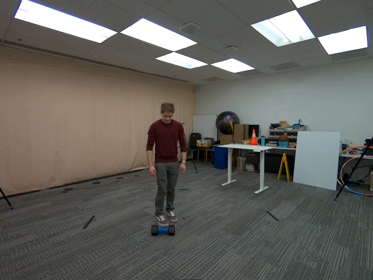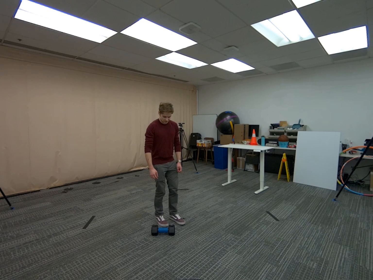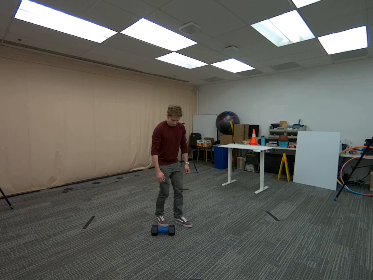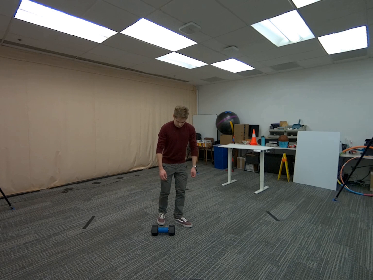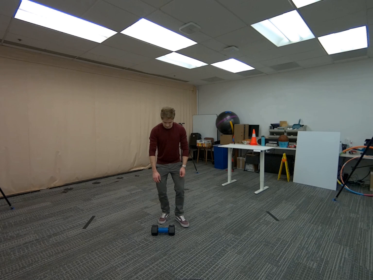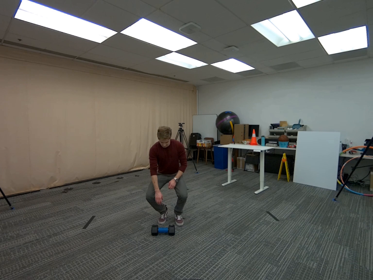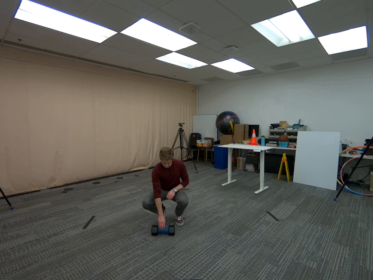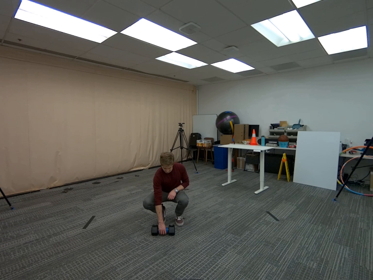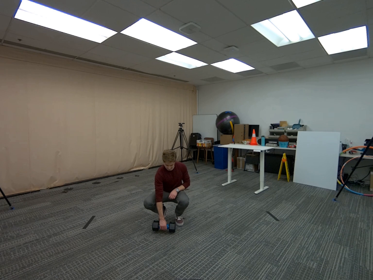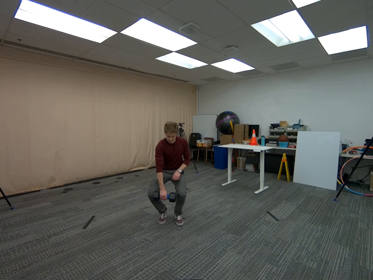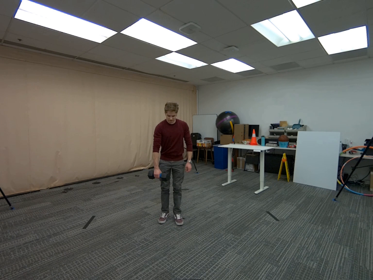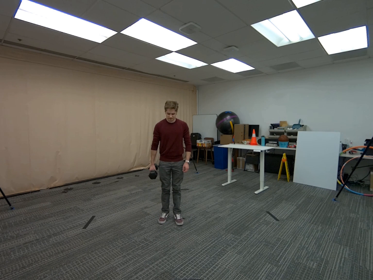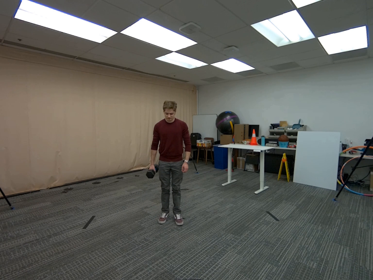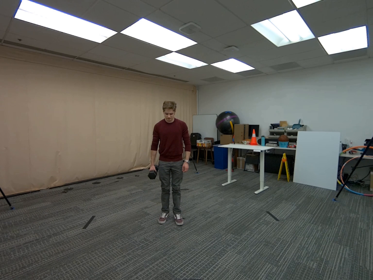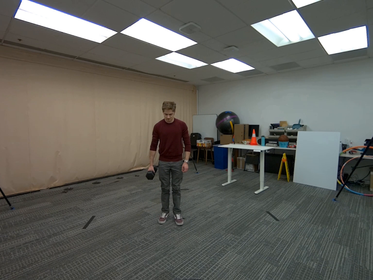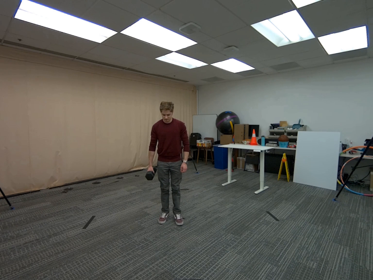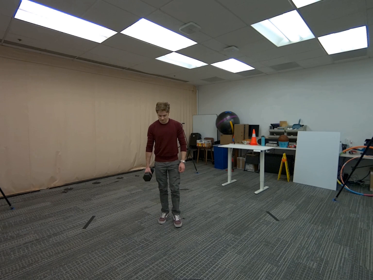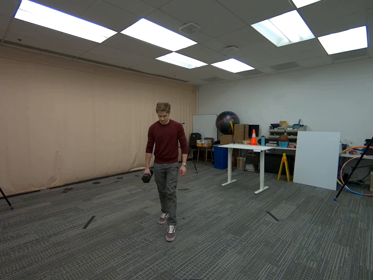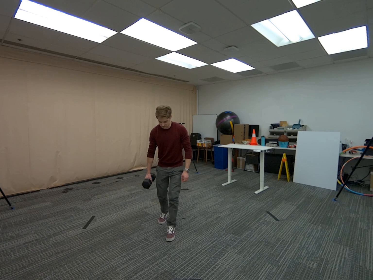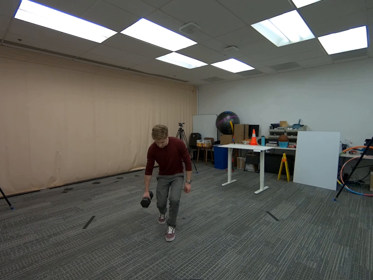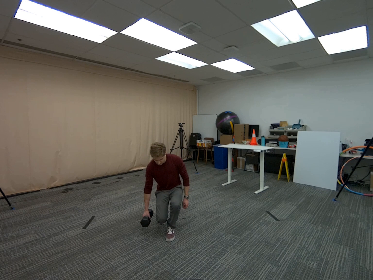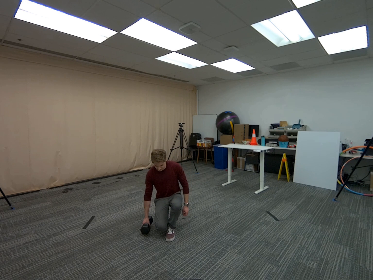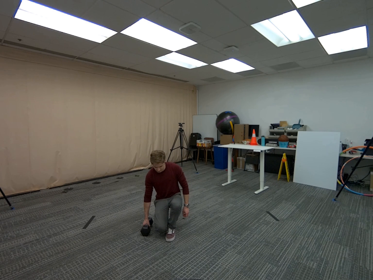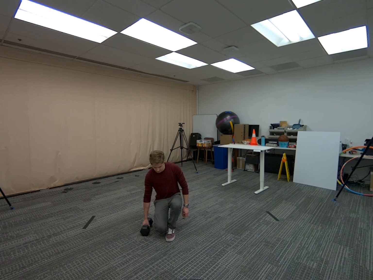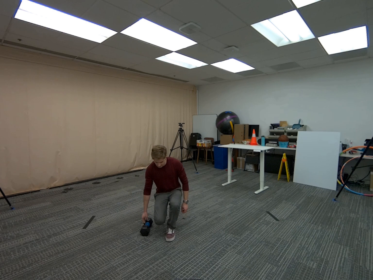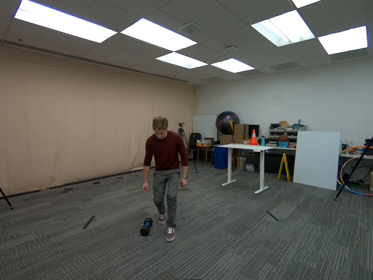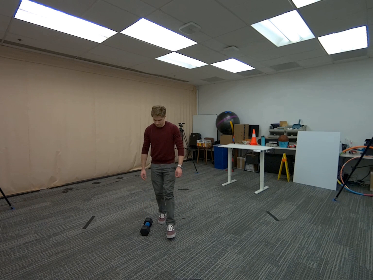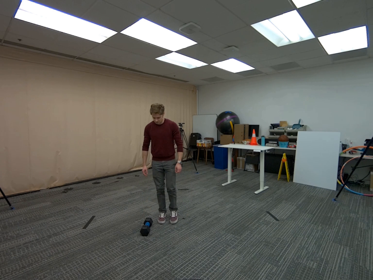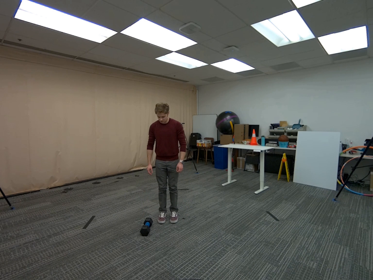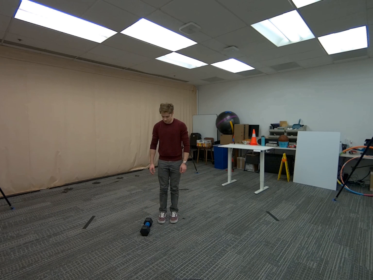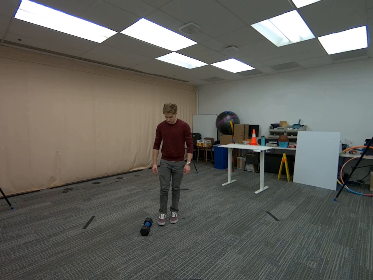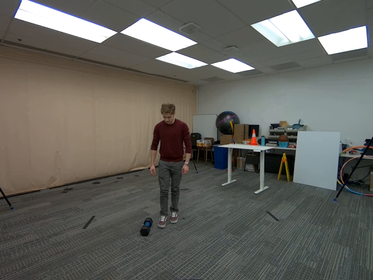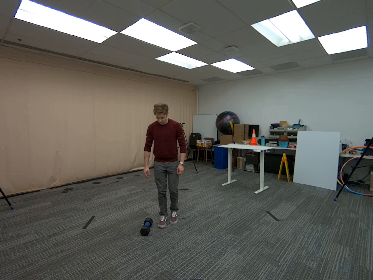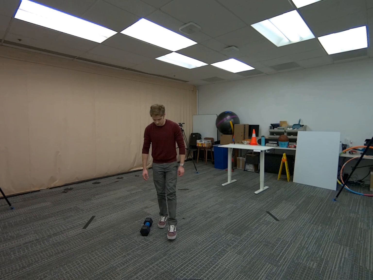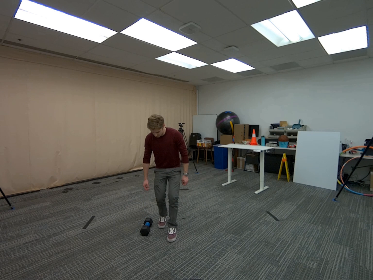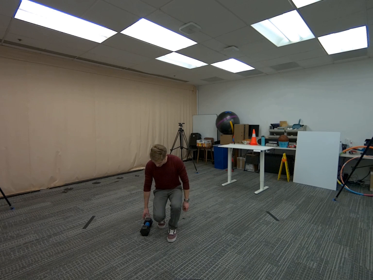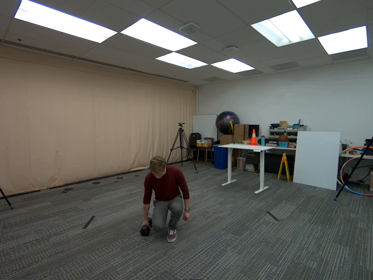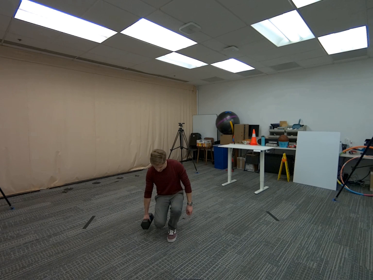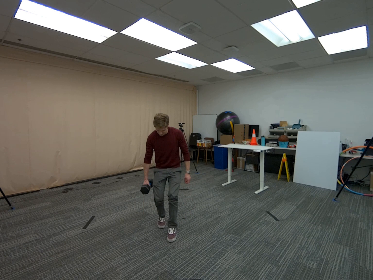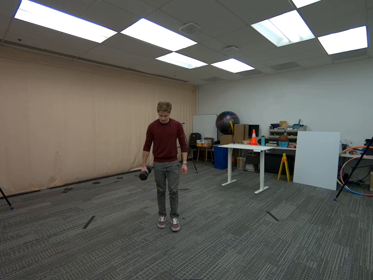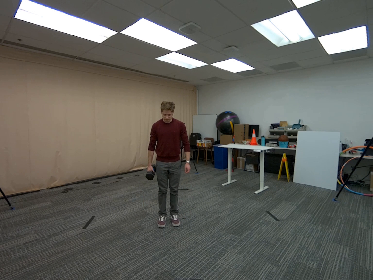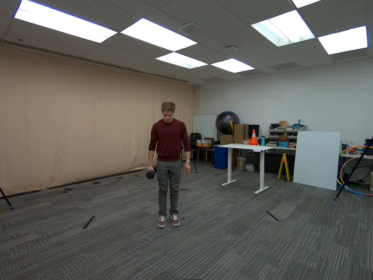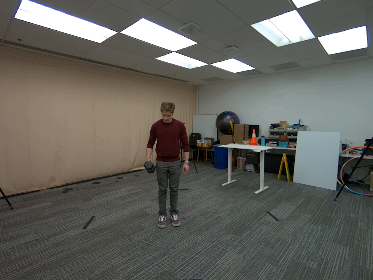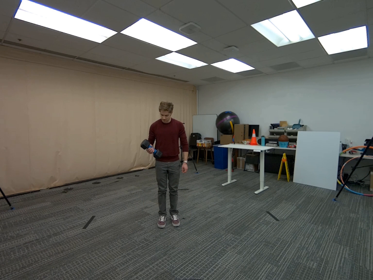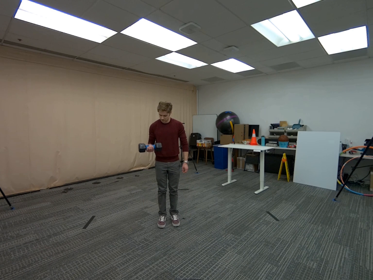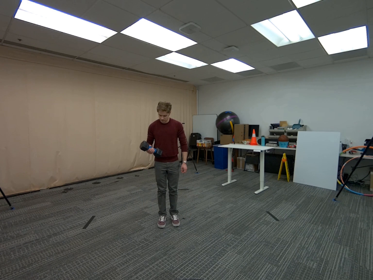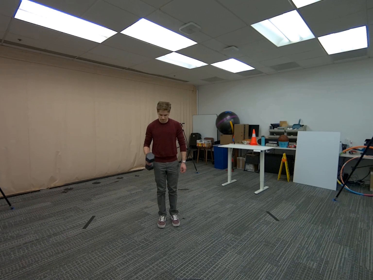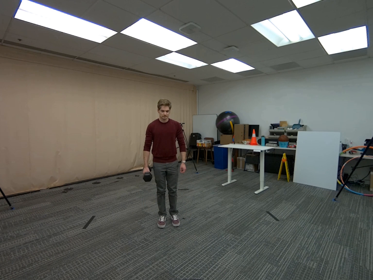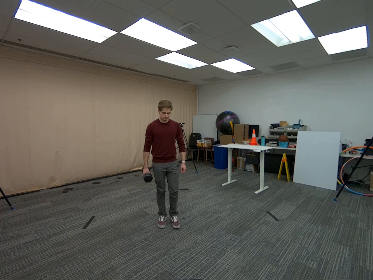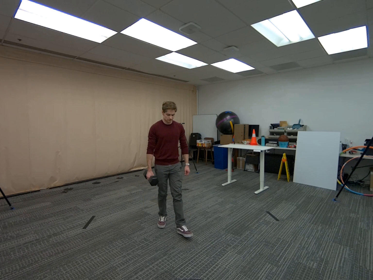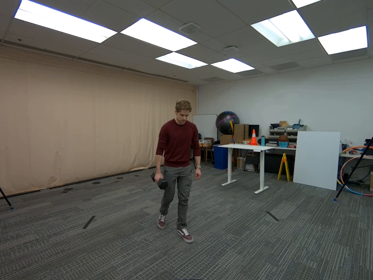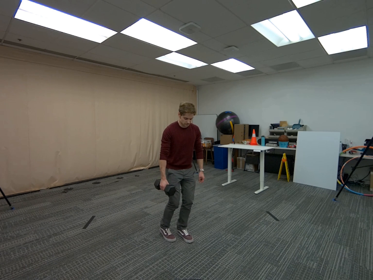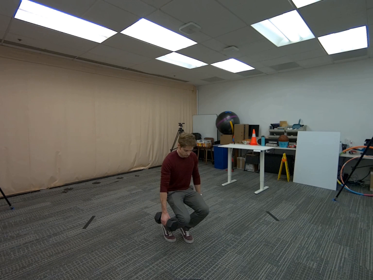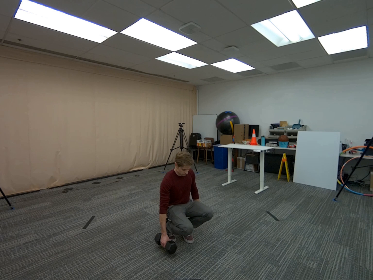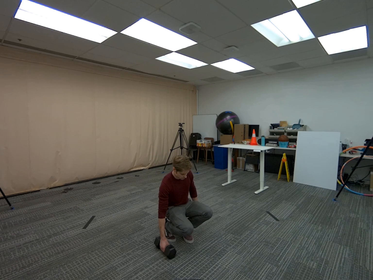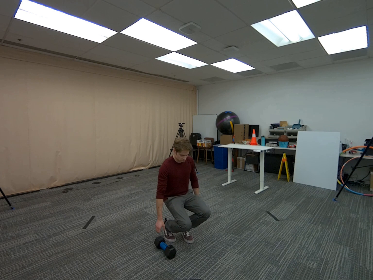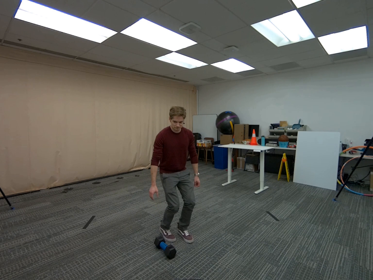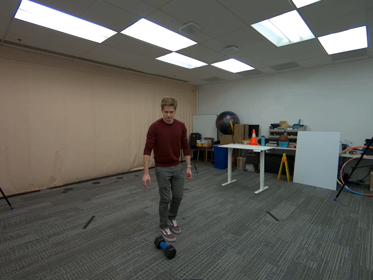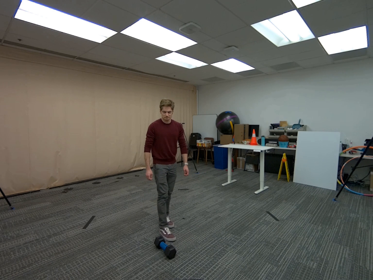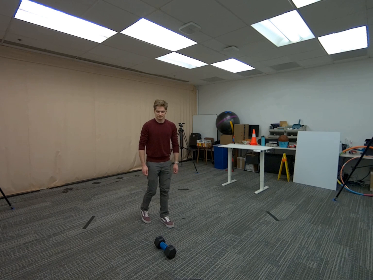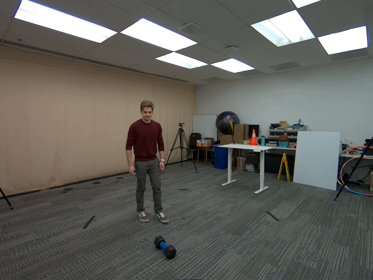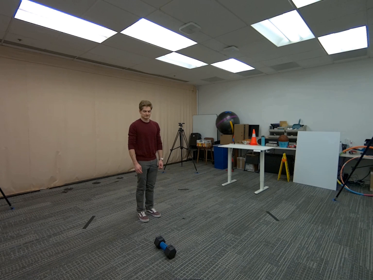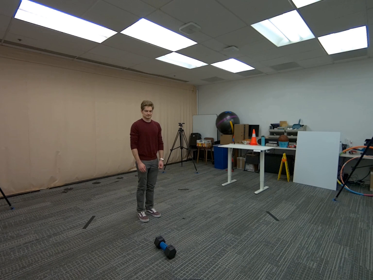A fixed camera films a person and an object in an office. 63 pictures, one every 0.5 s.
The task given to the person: Walk to the dumbbell, pick up and hold the dumbbell and lift it while keeping your back straight and stable. Lower it slowly, keeping your back straight and hips pushed back. Repeat until finished, then carefully place the dumbbell on the ground.
